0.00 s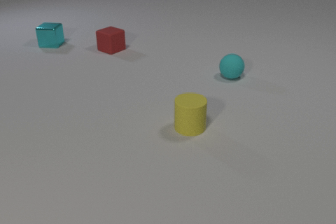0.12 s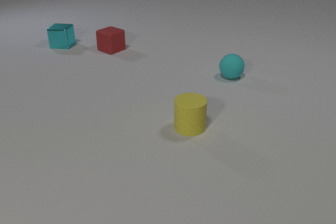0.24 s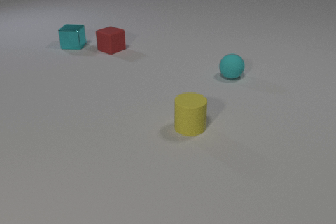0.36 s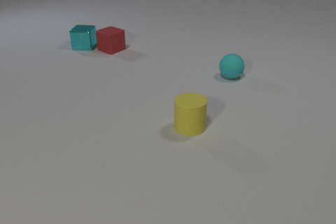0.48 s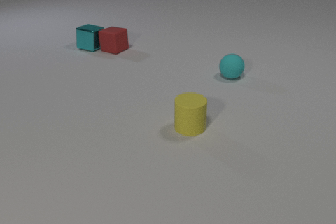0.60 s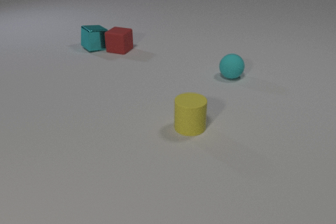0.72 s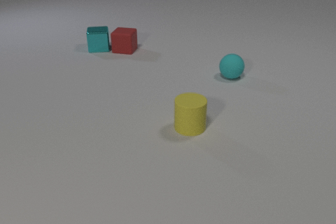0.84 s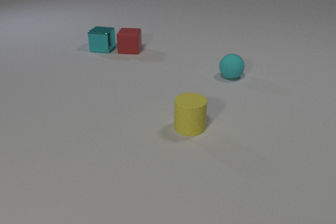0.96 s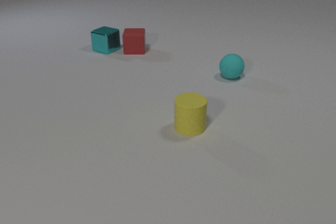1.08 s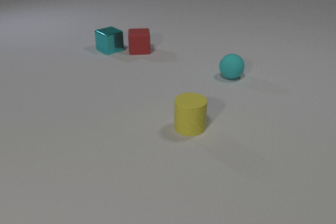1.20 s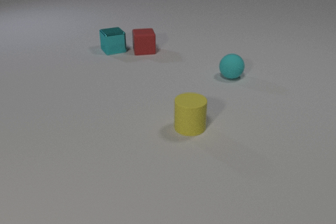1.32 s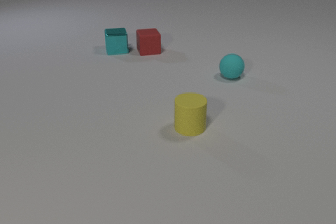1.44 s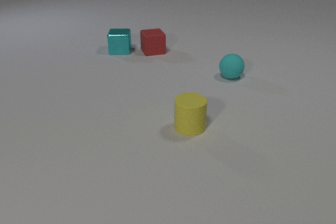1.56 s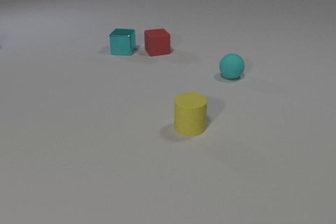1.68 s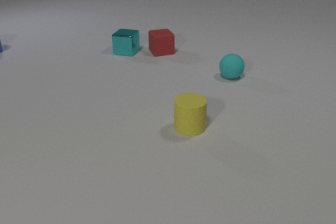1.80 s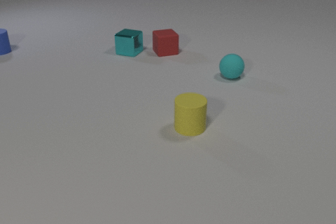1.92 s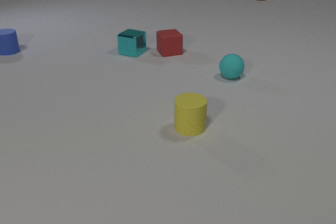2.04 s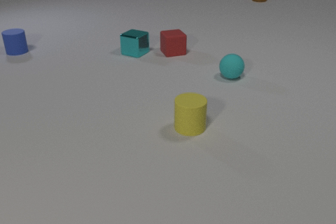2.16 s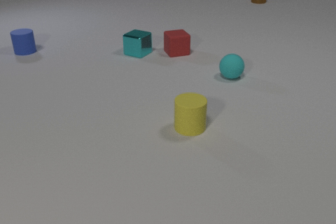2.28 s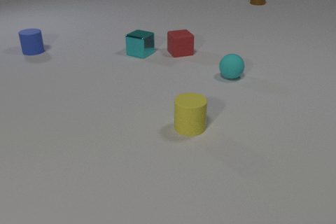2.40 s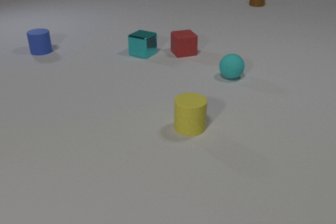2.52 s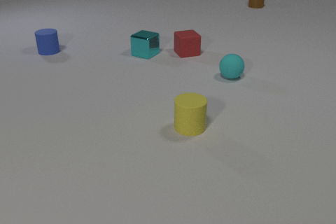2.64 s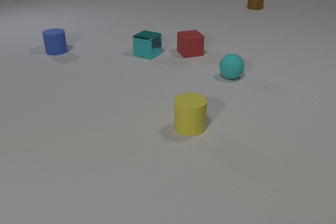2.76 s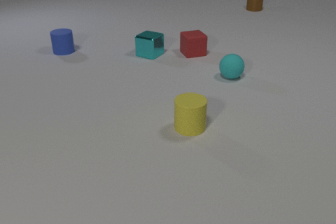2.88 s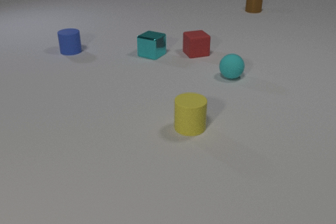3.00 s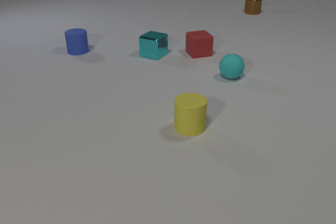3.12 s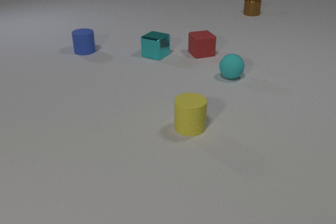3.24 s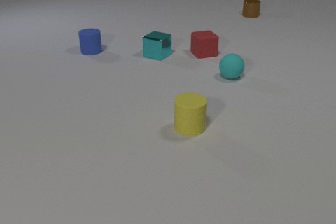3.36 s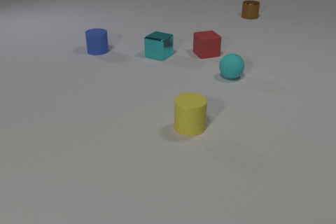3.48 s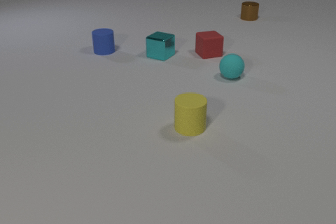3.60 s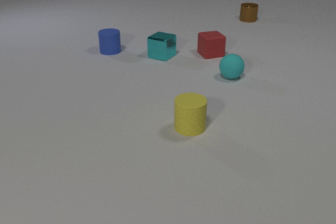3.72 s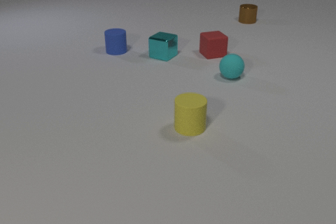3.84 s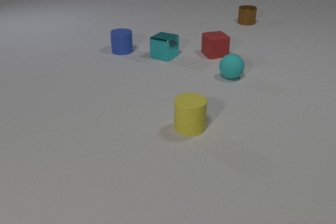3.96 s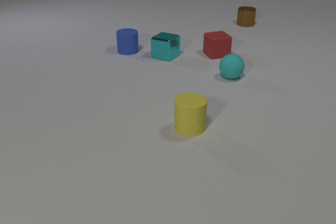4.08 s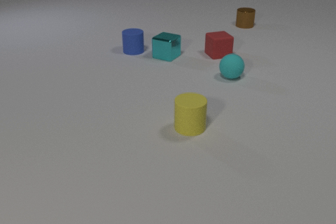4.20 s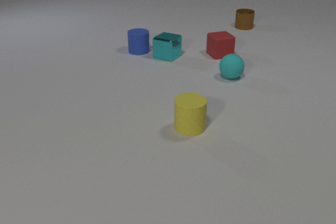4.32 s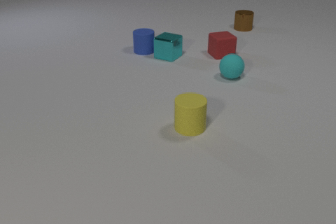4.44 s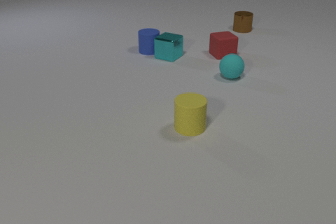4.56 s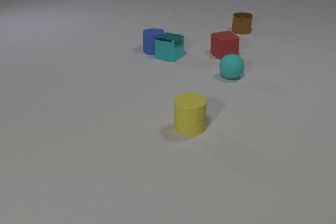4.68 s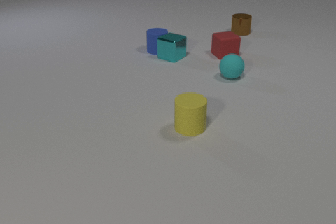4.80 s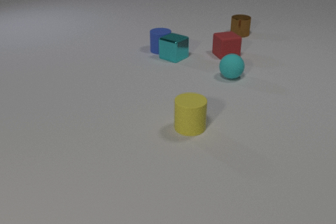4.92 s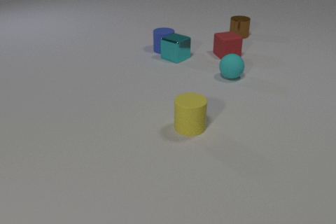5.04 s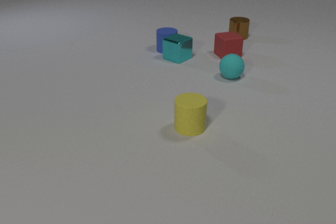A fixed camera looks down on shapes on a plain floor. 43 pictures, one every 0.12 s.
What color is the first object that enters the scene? brown.
Are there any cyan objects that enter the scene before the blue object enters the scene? no.
How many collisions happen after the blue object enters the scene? 1.
0.00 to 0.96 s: The cyan metal cube slides to the right and toward the camera, spins clockwise seen from above by about 120 degrees, its near face sliding to the left. The red rubber cube slides to the right, spins so that its near face slides to the right, counterclockwise seen from above. The cyan metal cube and the red rubber cube collide.
0.96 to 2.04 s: The cyan metal cube slides to the right and toward the camera, spins clockwise seen from above by about 90 degrees, its near face sliding to the left. The red rubber cube slides to the right. The brown metal cylinder comes in at the top edge, slides toward the camera. The blue rubber cylinder comes in at the left edge, slides to the right and toward the camera.
2.04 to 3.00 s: The cyan metal cube slides to the right. The red rubber cube slides to the right. The brown metal cylinder slides toward the camera. The blue rubber cylinder slides to the right.
3.00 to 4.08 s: The cyan metal cube slides to the right. The red rubber cube slides to the right. The brown metal cylinder slides toward the camera. The blue rubber cylinder slides to the right.
4.08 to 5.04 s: The cyan metal cube slides to the right and toward the camera. The red rubber cube slides to the right. The brown metal cylinder slides toward the camera. The blue rubber cylinder slides to the right. The cyan metal cube and the blue rubber cylinder collide.
